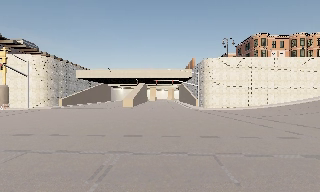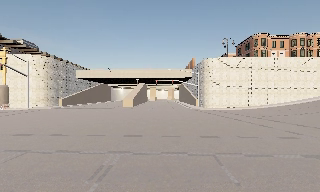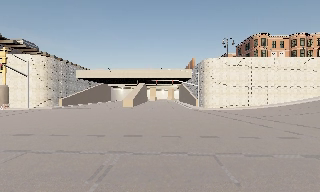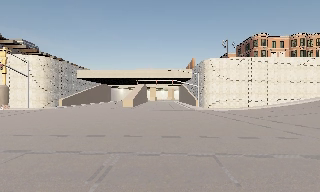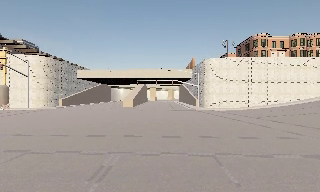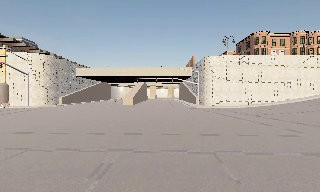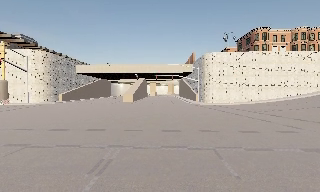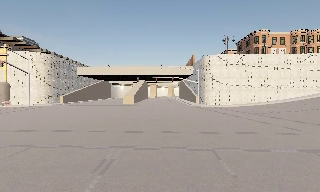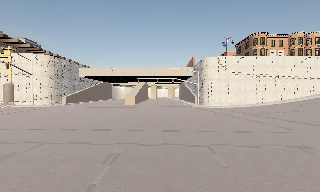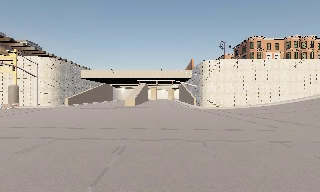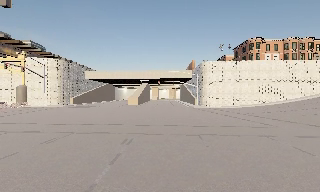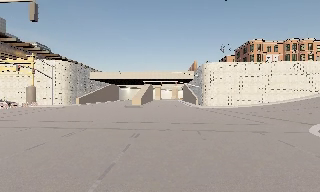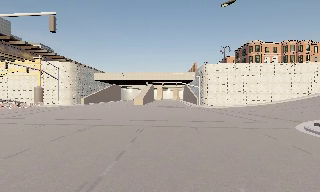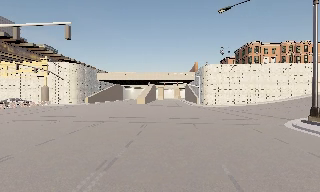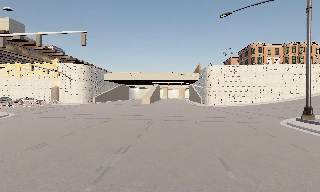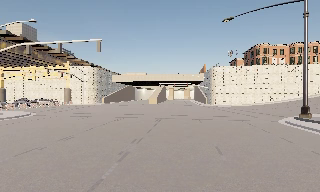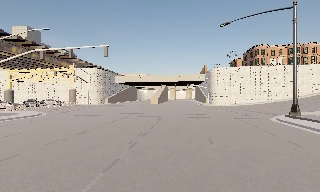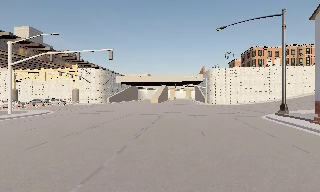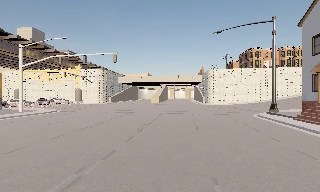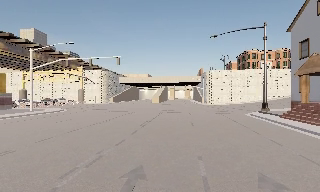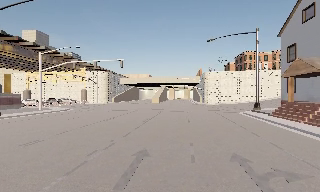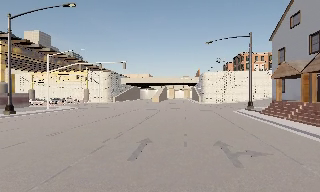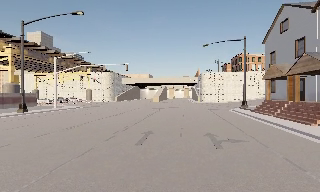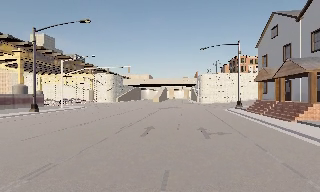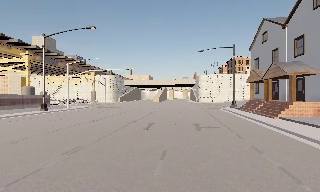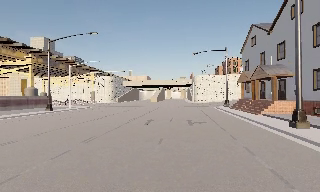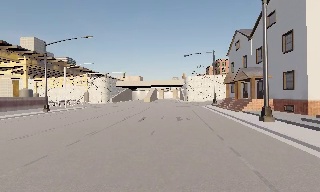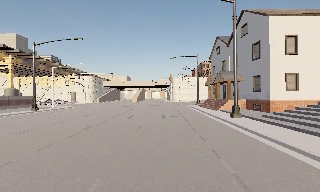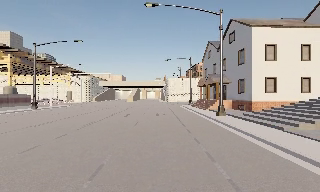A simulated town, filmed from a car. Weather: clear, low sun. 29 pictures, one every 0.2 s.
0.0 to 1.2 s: The camera keeps its place and its aim.
1.2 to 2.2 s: The camera travels backward, about 4 m, so what stands in front gets smaller. It gains speed.
2.2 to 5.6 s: The camera travels backward, about 25 m, so what stands in front gets smaller.
The film runs backward here.
